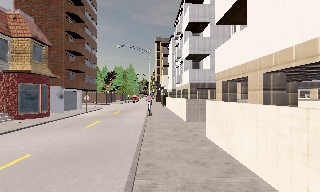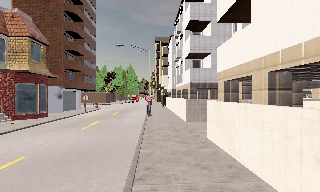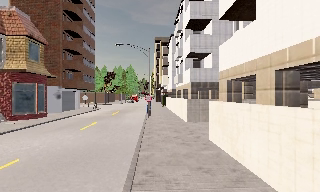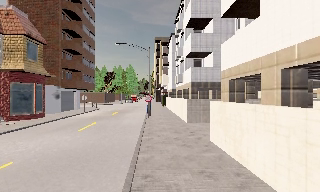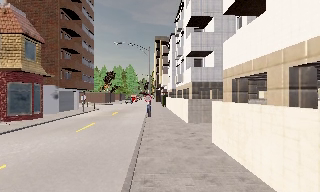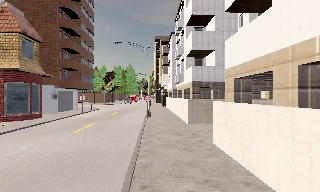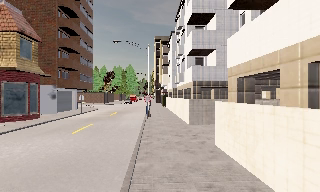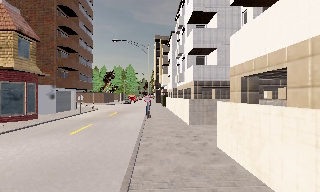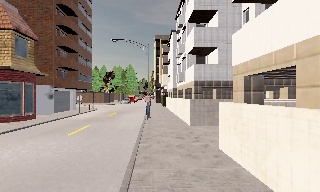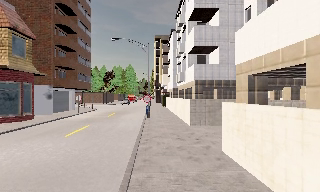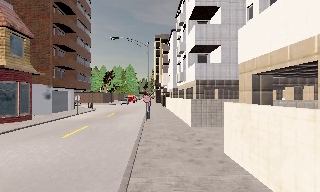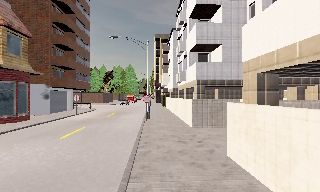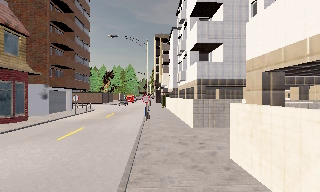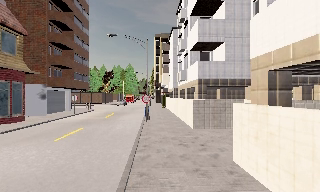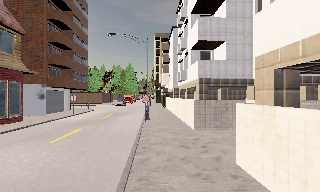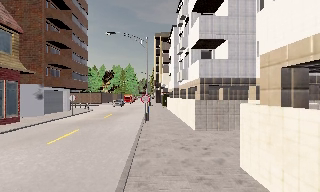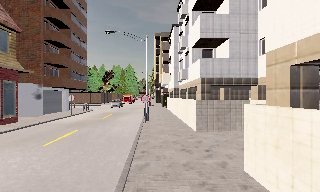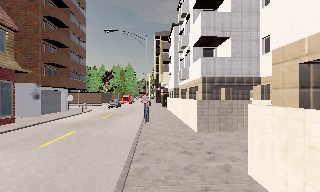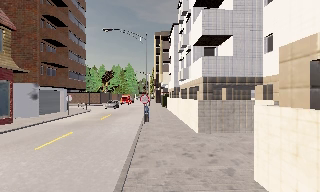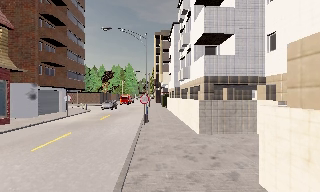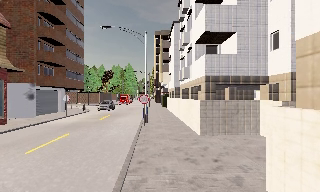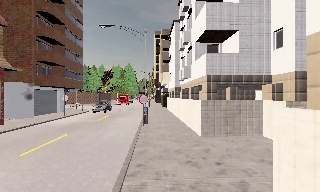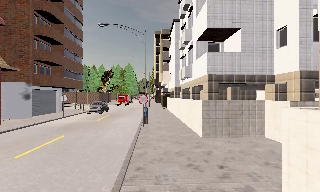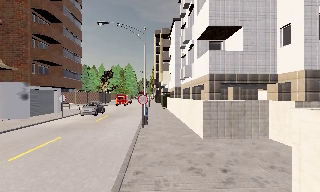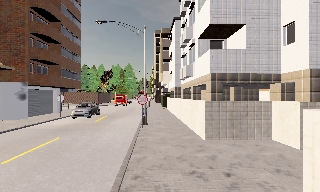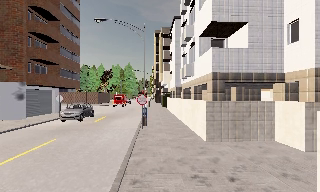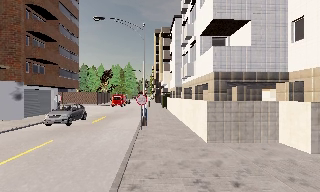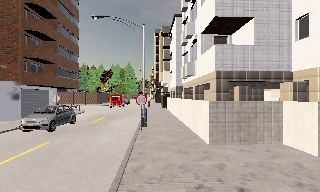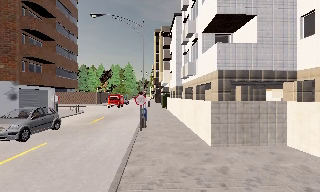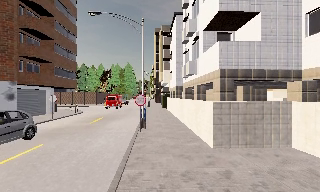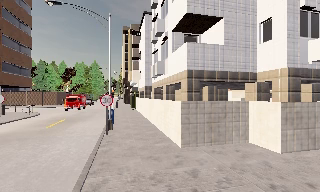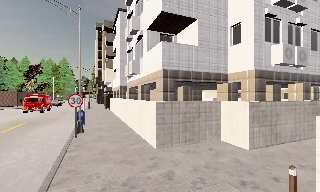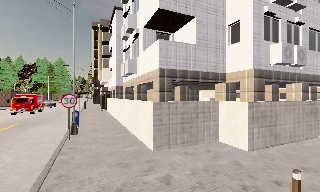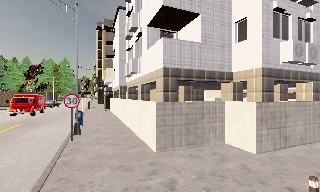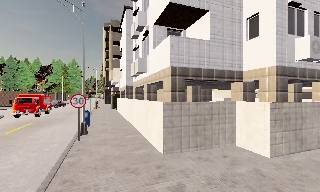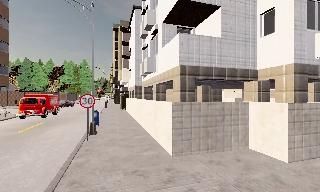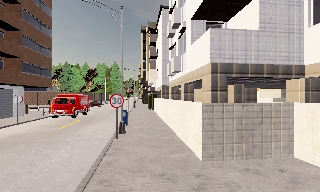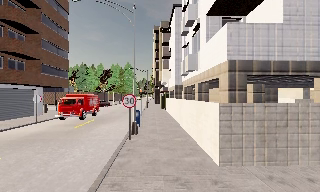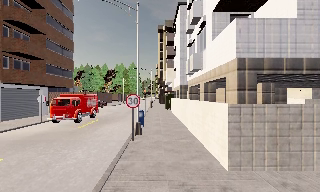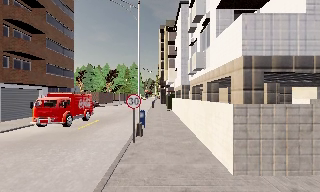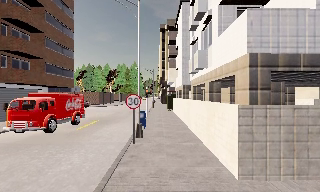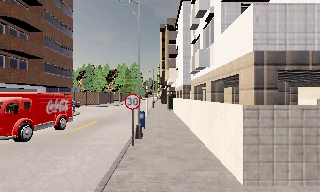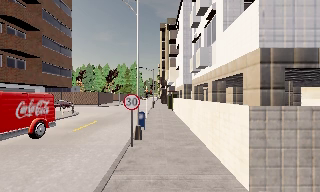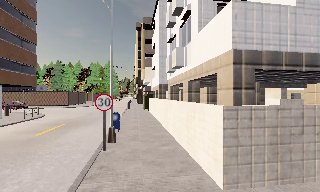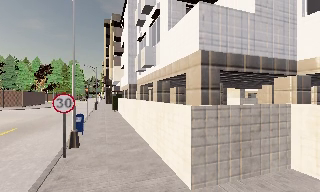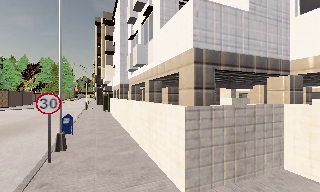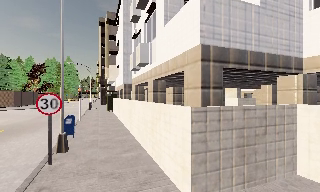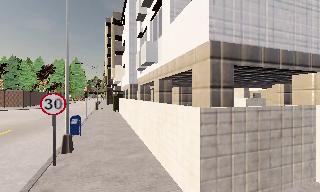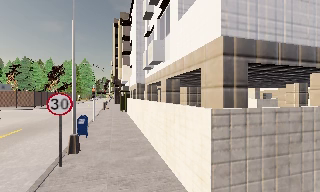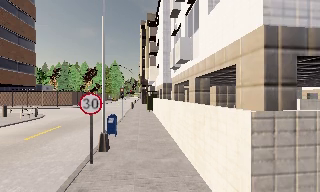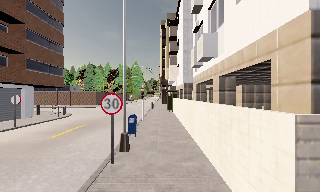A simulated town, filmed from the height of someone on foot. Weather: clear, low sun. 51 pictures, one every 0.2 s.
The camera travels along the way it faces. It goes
forward.
0.0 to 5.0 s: The camera travels forward, about 6 m, so what stands in front looms larger.
5.0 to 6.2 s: The scene slides to the left, as the camera pans about 20 degrees to its right. It travels forward, about 1.5 m, so what stands in front looms larger.
6.2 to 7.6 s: The camera swings to its left by about 20 degrees, and the scene slides to the right. It travels forward, about 1.5 m, so what stands in front looms larger.
7.6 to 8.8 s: The scene slides to the left, as the camera pans about 20 degrees to its right. It travels forward, about 1.5 m, so what stands in front looms larger.
8.8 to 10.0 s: The camera pans to its left, which is counterclockwise from overhead, by about 20 degrees. It travels forward, about 1.5 m, so what stands in front looms larger.
The film runs forward here.
